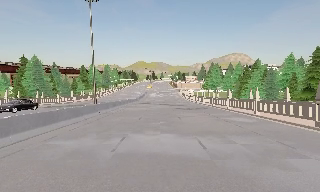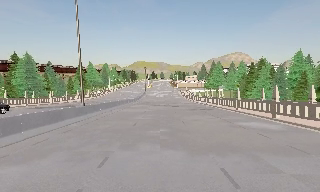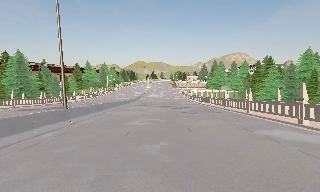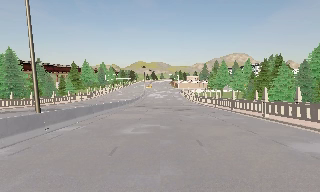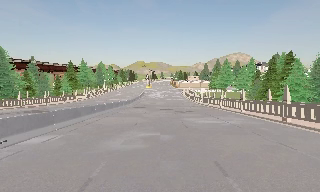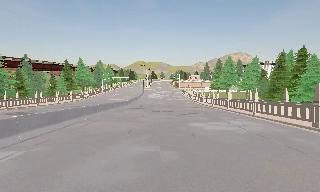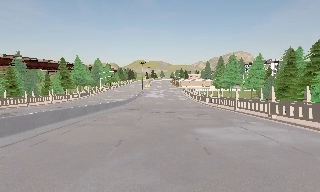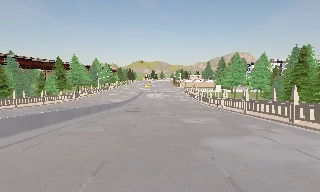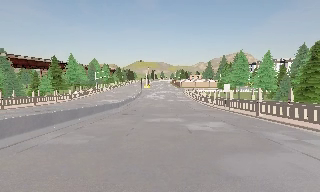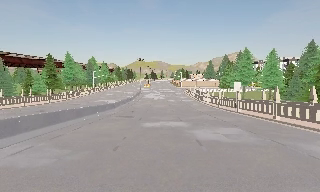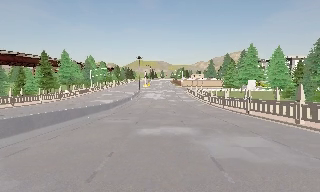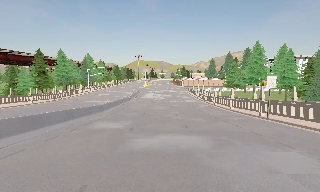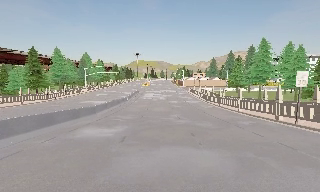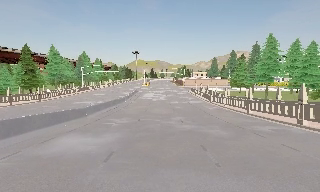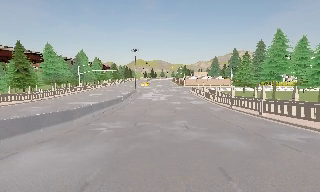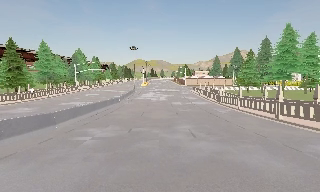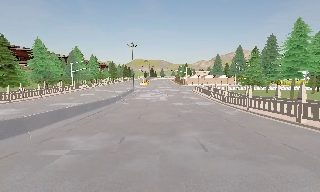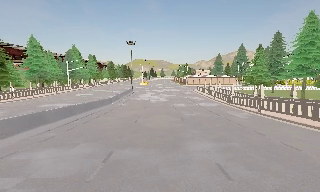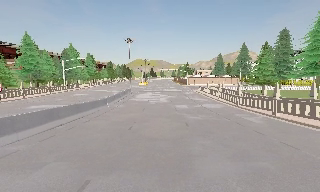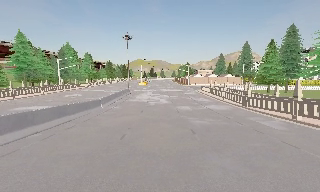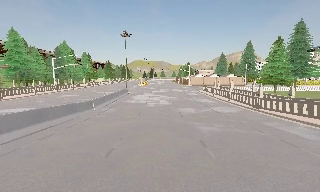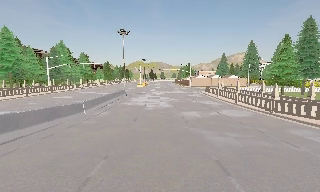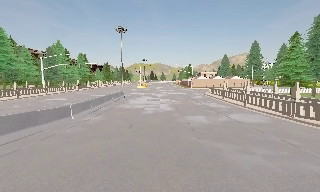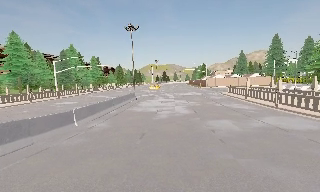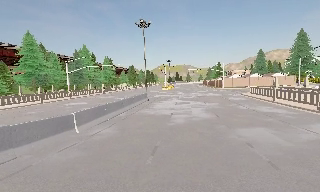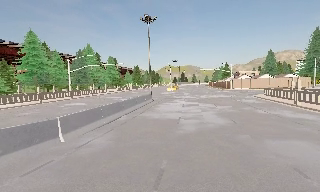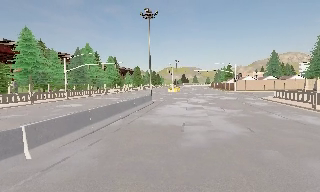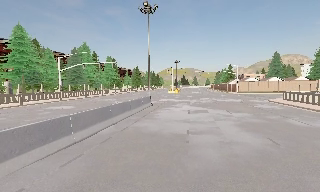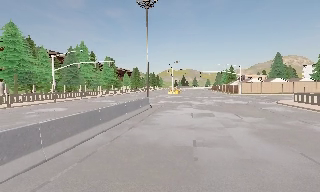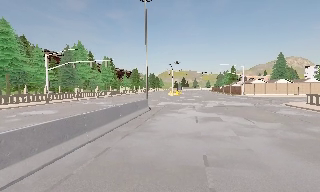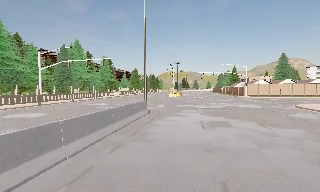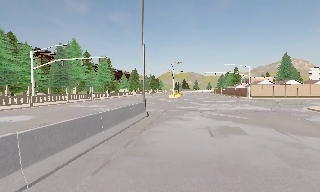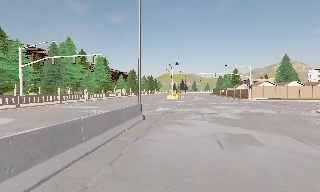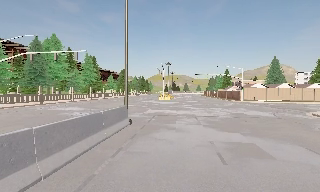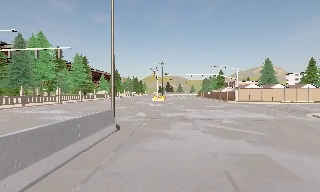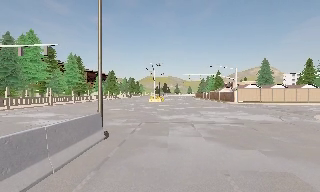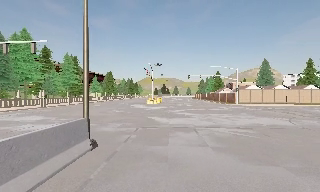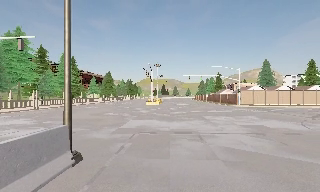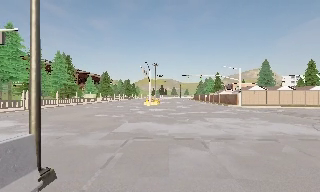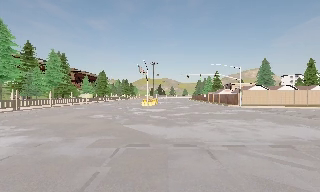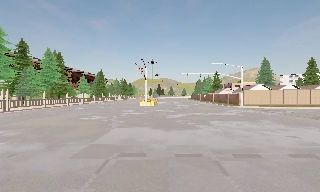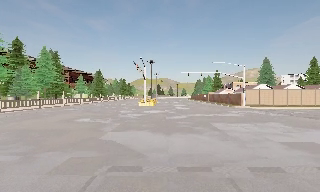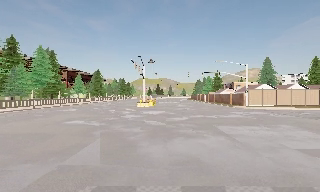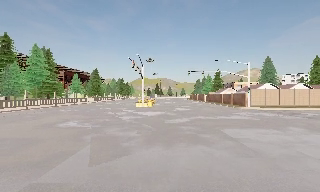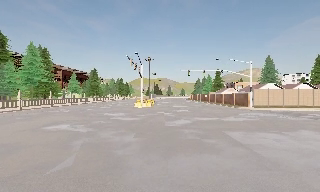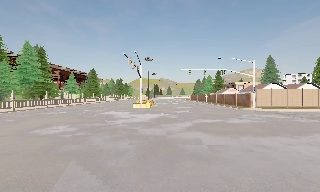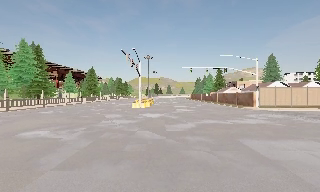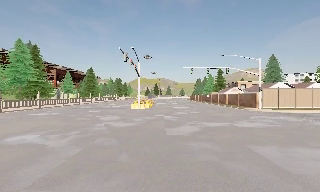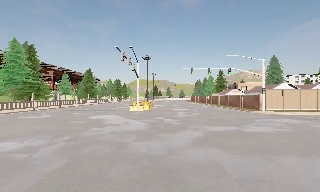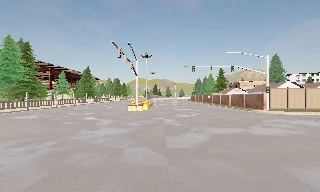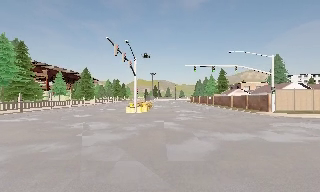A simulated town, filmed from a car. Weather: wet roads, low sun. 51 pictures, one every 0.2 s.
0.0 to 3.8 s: The camera travels forward, about 45 m, so what stands in front looms larger.
3.8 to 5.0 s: The camera pans to its left, which is counterclockwise from overhead, by about 10 degrees. It travels forward, about 12 m, so what stands in front looms larger.
5.0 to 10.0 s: The camera pans to its right, which is clockwise from overhead, by about 10 degrees. It travels forward, about 30 m, so what stands in front looms larger. It loses speed.
The film runs forward here.
